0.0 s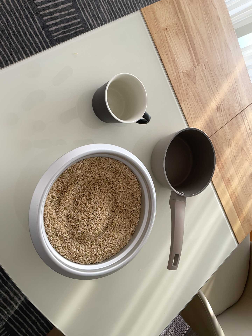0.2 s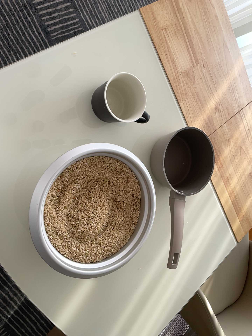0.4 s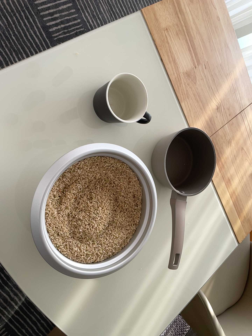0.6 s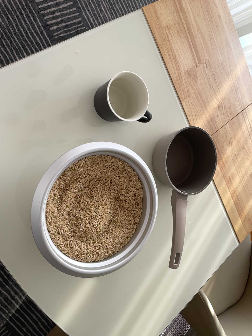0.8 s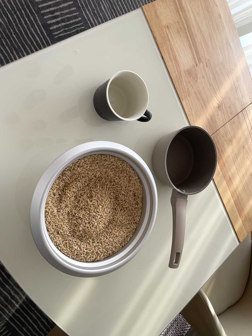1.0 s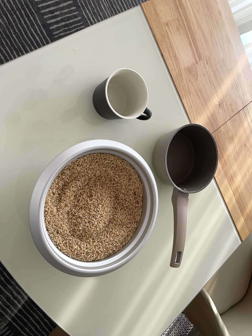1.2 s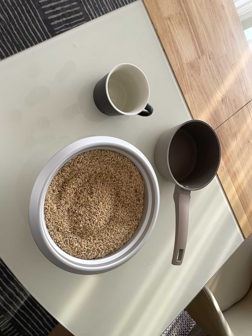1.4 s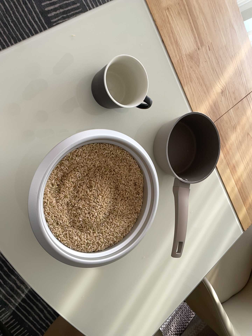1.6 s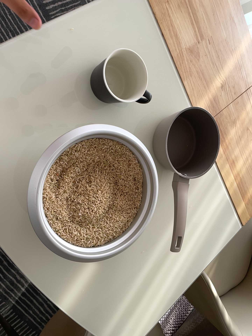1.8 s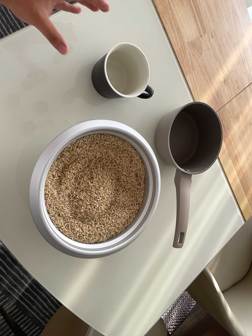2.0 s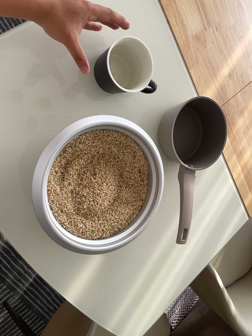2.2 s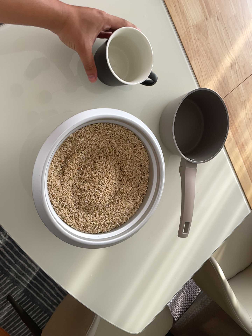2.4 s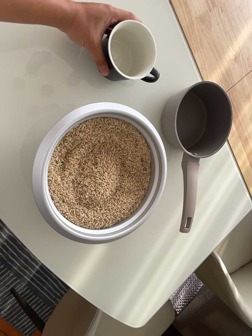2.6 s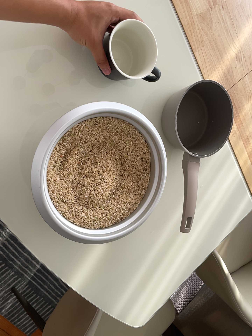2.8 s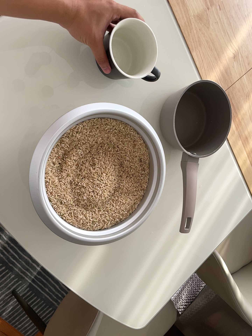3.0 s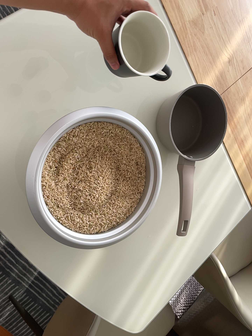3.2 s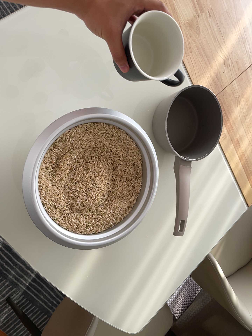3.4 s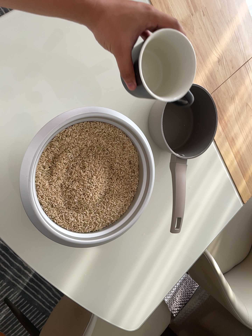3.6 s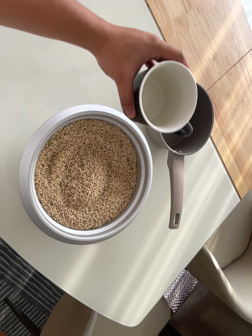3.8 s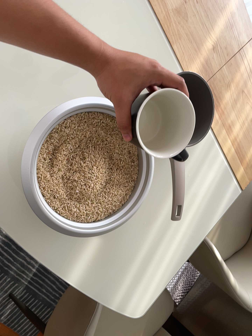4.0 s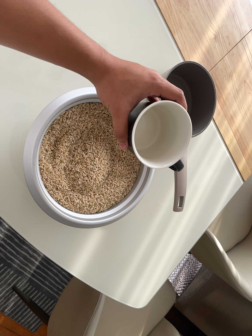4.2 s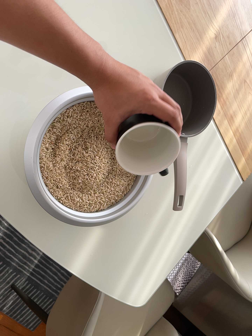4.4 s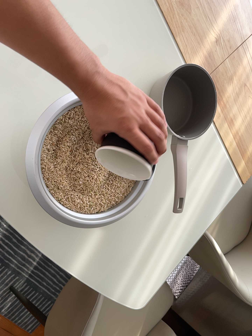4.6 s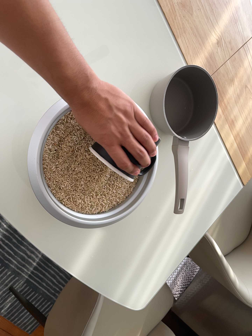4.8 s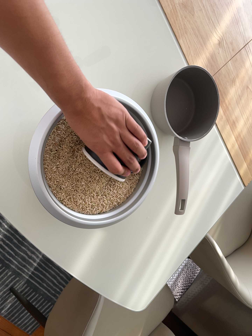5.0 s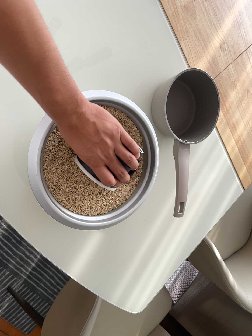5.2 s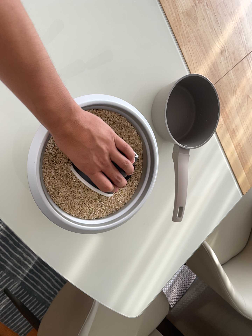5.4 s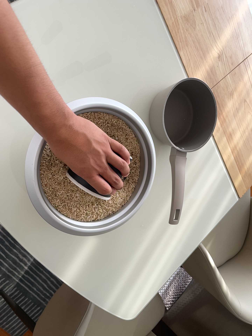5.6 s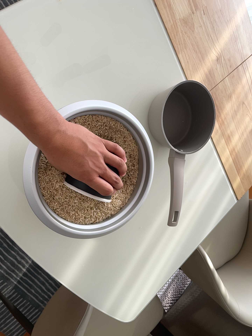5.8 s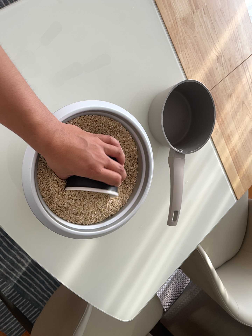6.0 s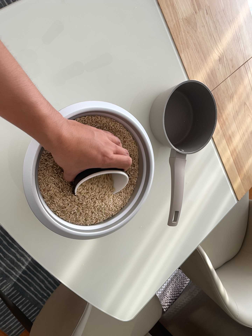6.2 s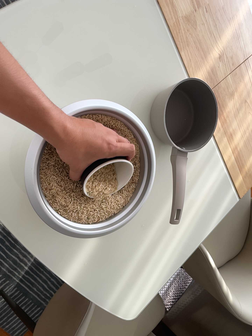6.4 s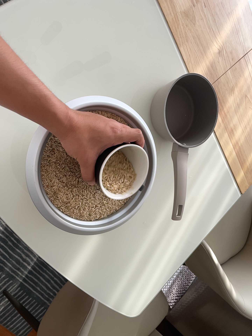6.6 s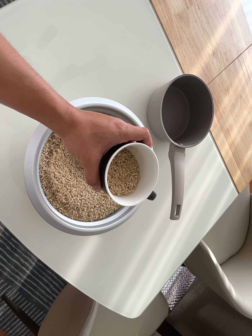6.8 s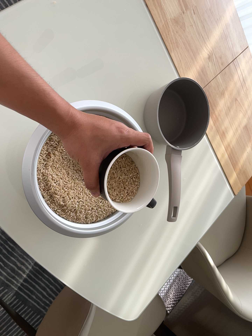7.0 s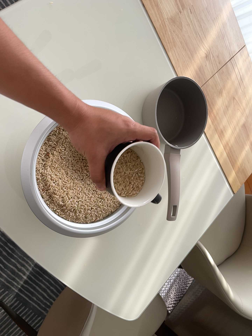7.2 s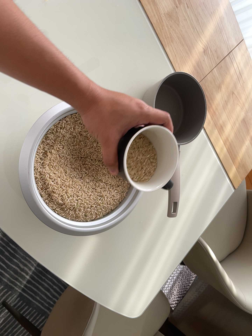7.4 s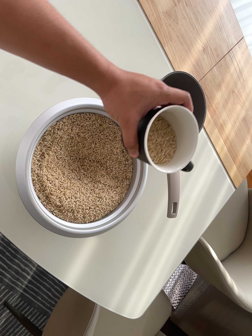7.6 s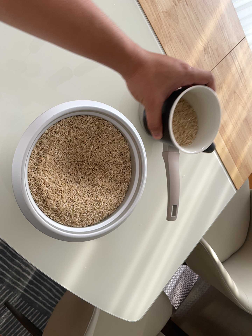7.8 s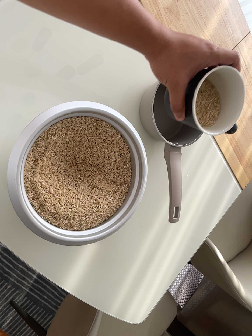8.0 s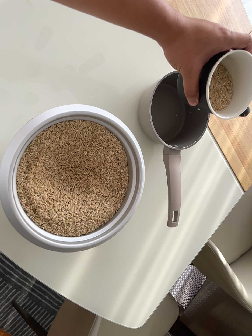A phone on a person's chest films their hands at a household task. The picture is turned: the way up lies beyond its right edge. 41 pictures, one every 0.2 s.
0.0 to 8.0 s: The camera travels to its right, about 7 cm. Its aim tips toward the bottom of its view by about 10 degrees, and the scene shifts upward.
The film runs forward here.
